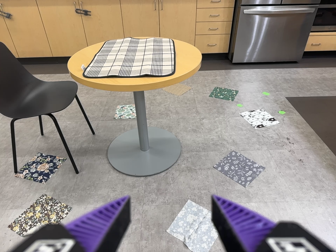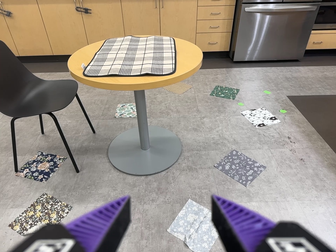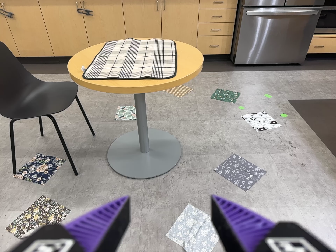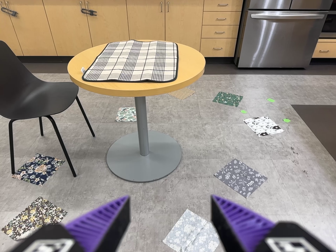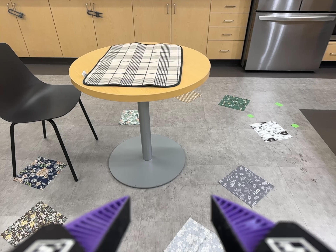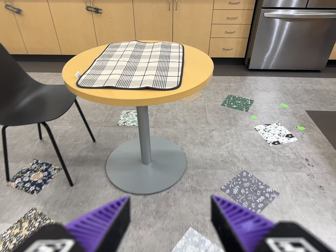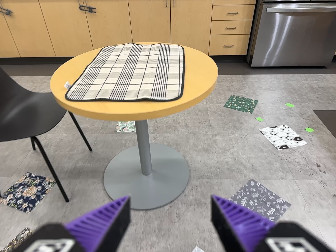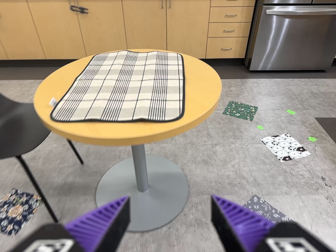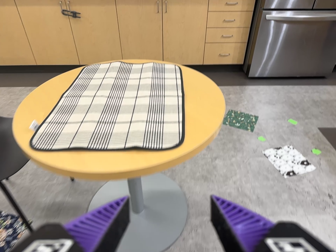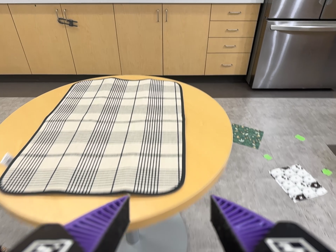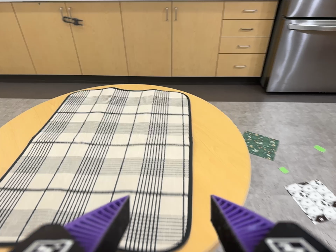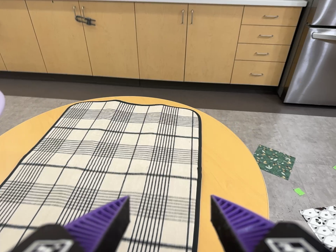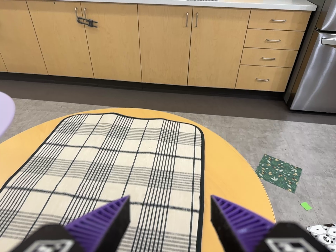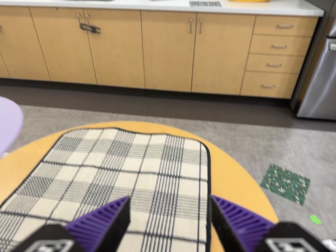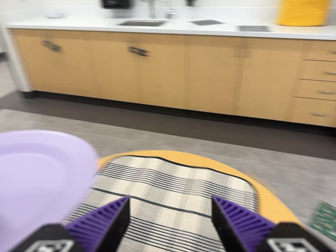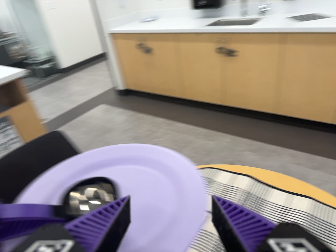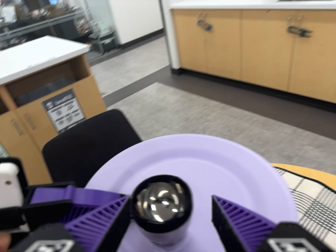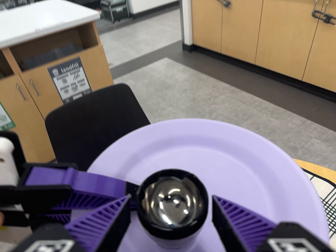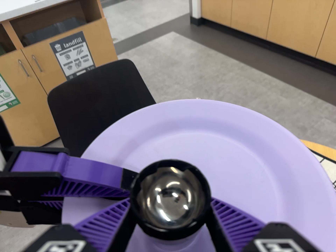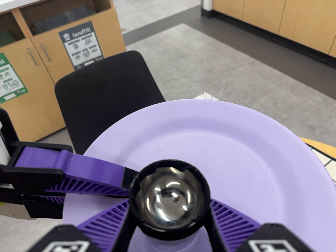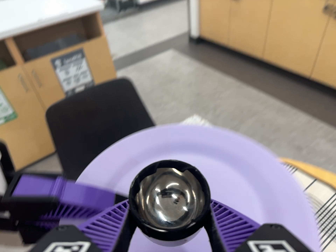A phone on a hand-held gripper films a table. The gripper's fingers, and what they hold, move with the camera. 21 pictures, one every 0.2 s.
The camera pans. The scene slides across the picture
to the right.
0.0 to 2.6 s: The camera travels forward and toward the top of its view, about 110 cm, so what stands in front looms larger.
2.6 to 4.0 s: The camera pans to its left by about 40 degrees. It travels toward the top of its view, to its left and forward, about 20 cm. Its aim tips toward the bottom of its view by about 10 degrees. It rolls about its line of sight by about 20 degrees, and the scene rotates clockwise.
The film runs forward here.
